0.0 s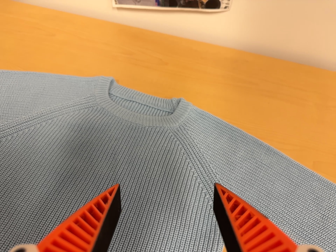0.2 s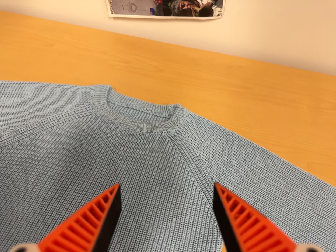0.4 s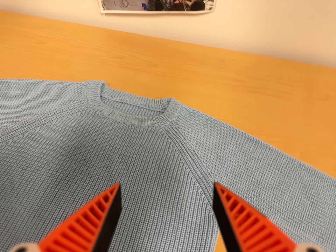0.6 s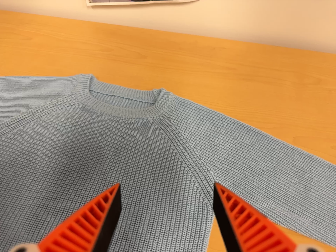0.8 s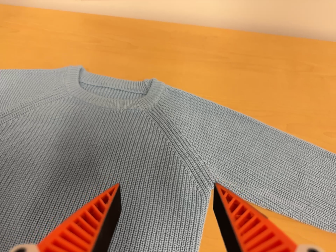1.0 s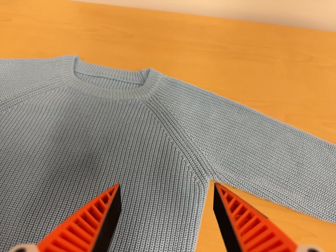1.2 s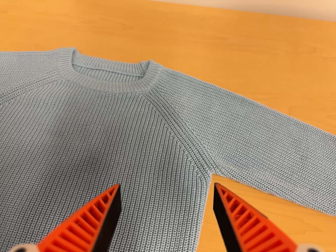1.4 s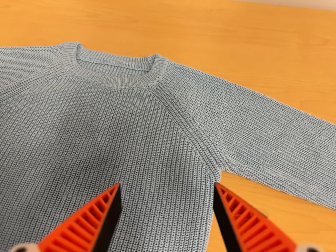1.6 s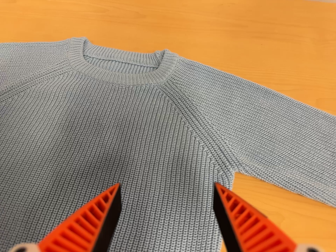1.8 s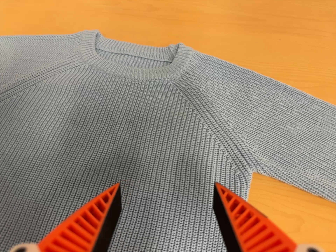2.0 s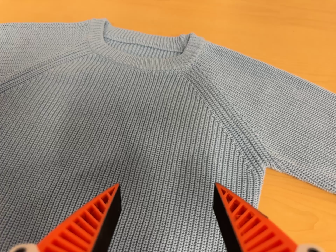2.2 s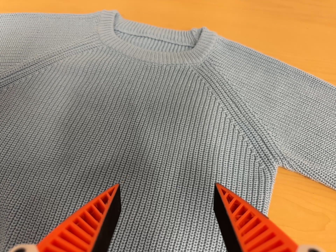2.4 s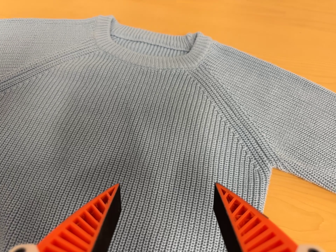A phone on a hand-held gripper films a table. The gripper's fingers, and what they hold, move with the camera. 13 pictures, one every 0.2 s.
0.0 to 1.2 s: The camera shifts only a little, or ends up much as it began.
1.2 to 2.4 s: The camera travels forward and to its left, about 6 cm, so what stands in front looms larger.
The film runs forward here.
